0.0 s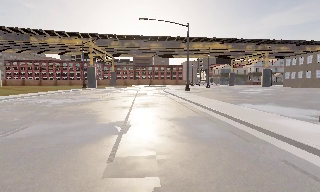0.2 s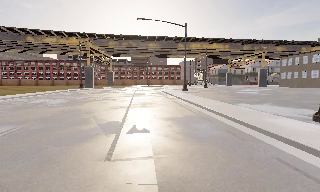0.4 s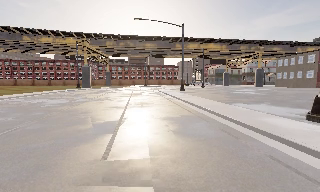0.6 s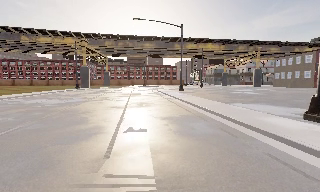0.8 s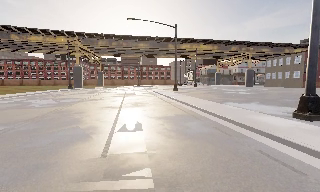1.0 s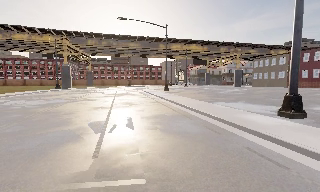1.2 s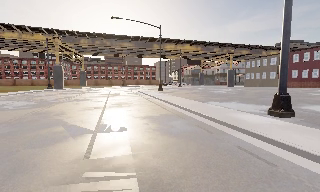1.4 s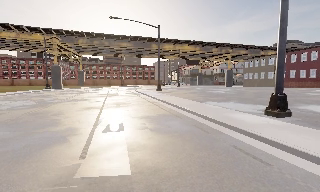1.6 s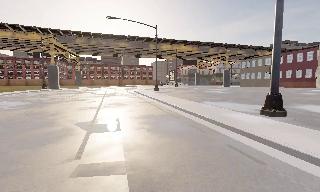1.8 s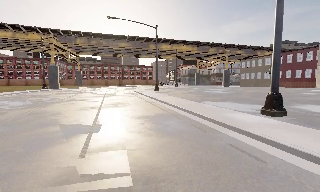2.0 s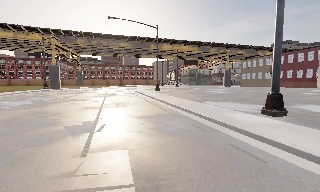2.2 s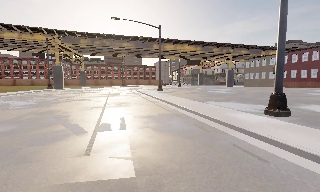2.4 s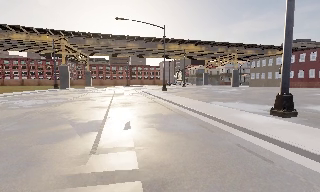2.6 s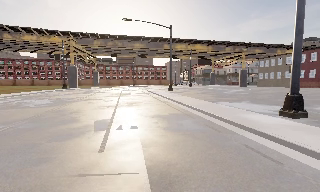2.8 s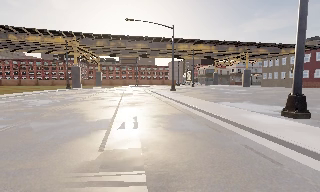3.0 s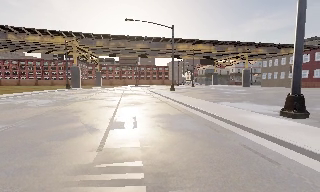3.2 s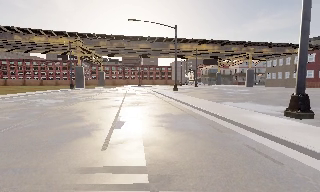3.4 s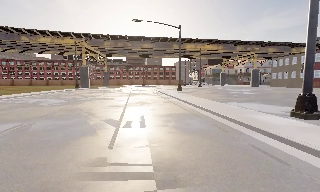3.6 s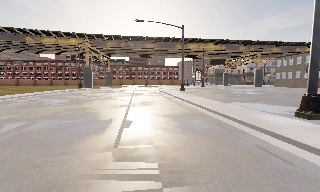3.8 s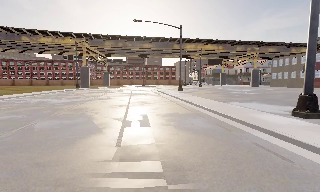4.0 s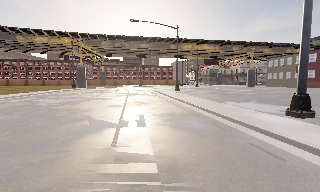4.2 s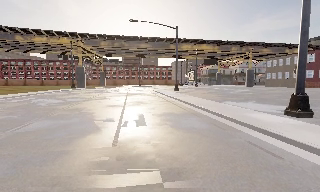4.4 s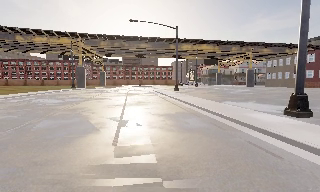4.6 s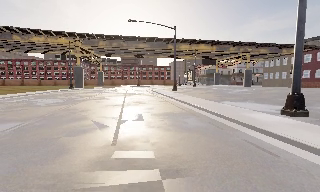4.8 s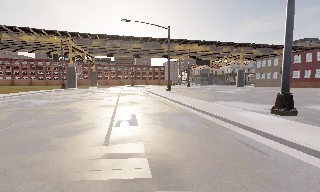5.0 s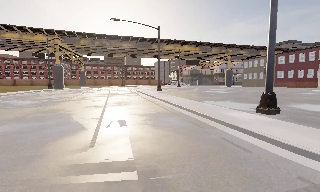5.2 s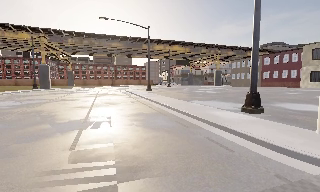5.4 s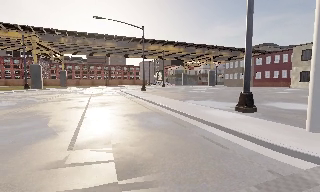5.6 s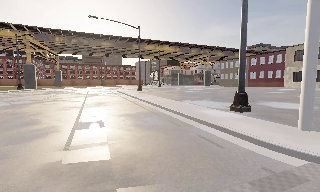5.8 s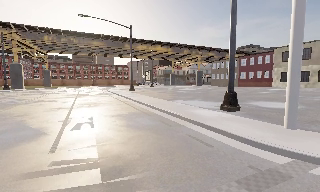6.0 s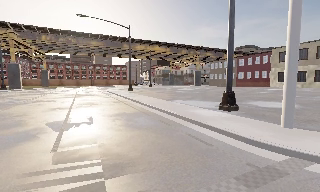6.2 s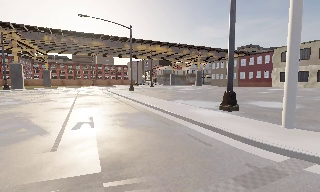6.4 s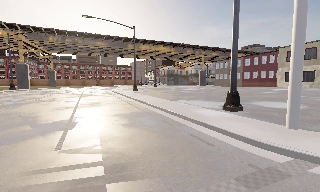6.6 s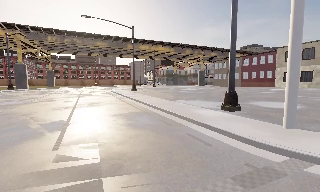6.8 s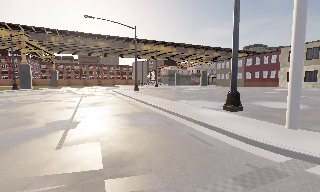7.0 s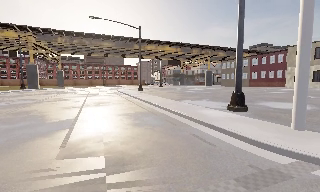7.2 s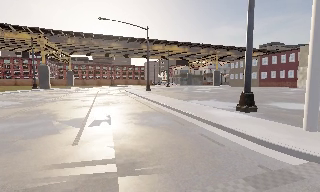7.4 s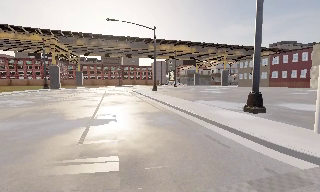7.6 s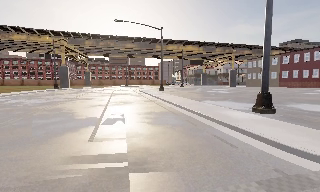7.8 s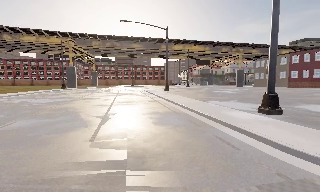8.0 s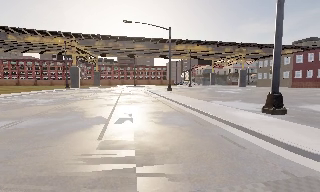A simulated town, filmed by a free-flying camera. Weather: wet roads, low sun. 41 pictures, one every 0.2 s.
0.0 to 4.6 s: The camera travels backward, about 1 m, so what stands in front gets smaller.
4.6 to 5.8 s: The camera swings to its right by about 15 degrees, and the scene slides to the left.
5.8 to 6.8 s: The camera shifts only a little, or ends up much as it began.
6.8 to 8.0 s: The camera pans to its left, which is counterclockwise from overhead, by about 10 degrees.
The film runs backward here.
